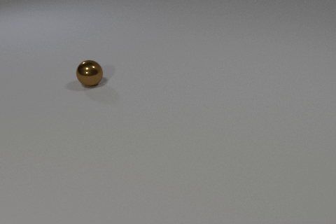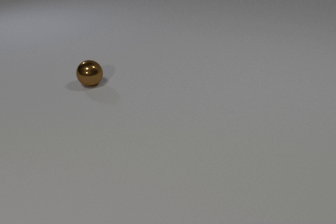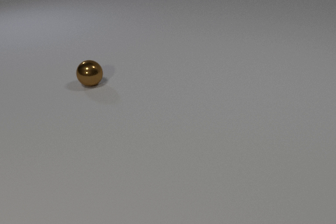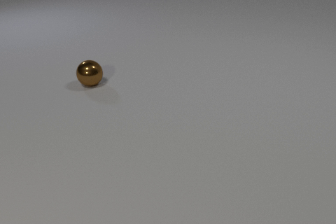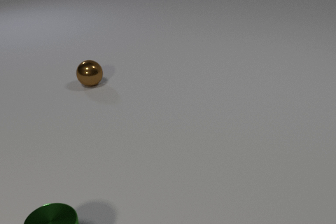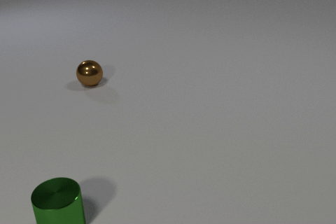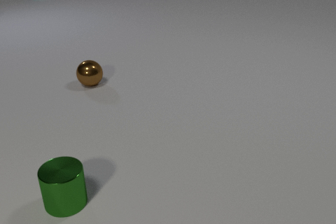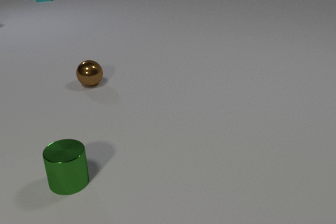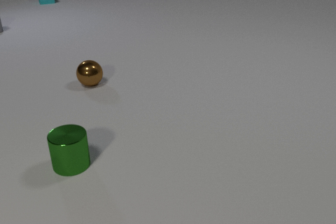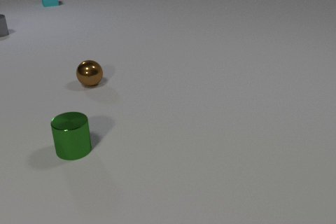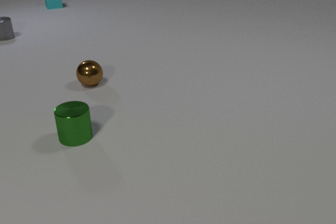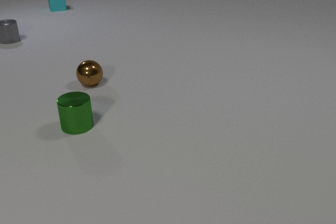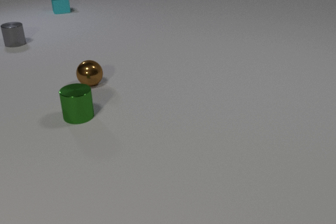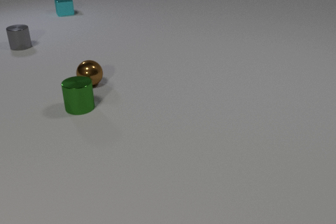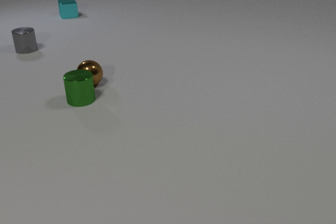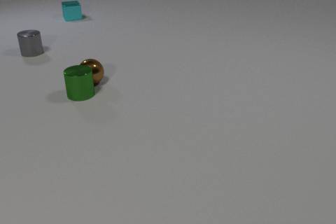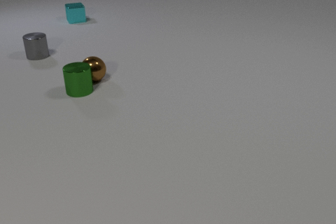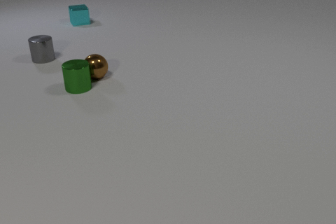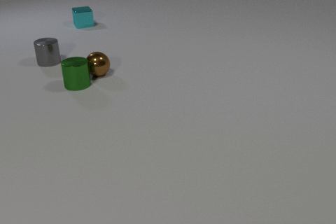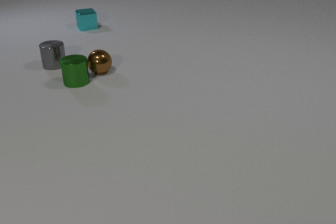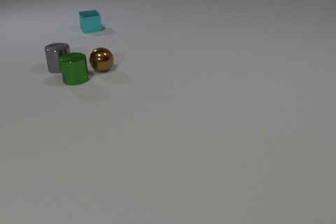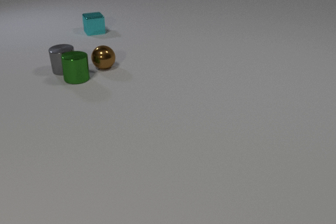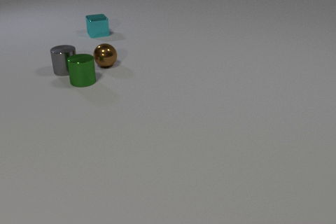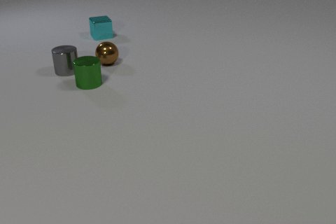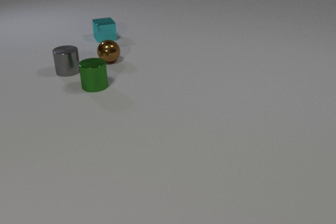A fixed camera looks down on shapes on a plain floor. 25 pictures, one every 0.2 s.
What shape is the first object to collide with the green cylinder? sphere.
What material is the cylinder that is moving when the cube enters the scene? metal.
Are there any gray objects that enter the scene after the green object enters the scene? yes.
0.0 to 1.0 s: The green metal cylinder comes in at the bottom edge, slides away from the camera.
1.0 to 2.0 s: The green metal cylinder slides away from the camera. The cyan metal cube comes in at the top edge, slides toward the camera. The gray metal cylinder comes in at the left edge, slides toward the camera.
2.0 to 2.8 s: The green metal cylinder slides away from the camera. The cyan metal cube slides toward the camera. The gray metal cylinder slides toward the camera and to the right.
2.8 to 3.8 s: The green metal cylinder slides away from the camera. The brown metal sphere rolls away from the camera. The cyan metal cube slides toward the camera. The gray metal cylinder slides toward the camera and to the right. The green metal cylinder and the brown metal sphere collide.
3.8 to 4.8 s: The green metal cylinder slides to the right and toward the camera. The brown metal sphere rolls away from the camera. The cyan metal cube slides toward the camera and to the right. The gray metal cylinder slides toward the camera and to the right. The green metal cylinder and the gray metal cylinder collide.
